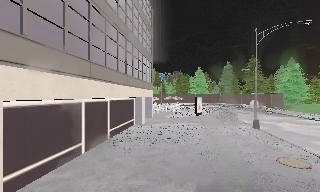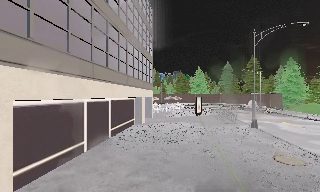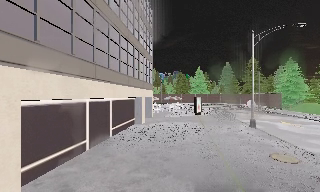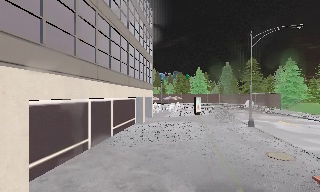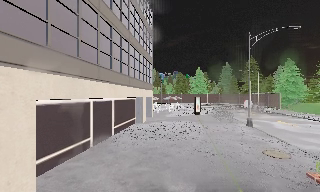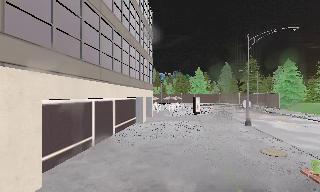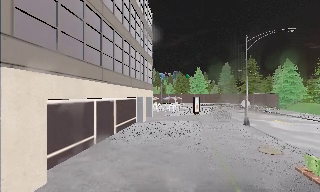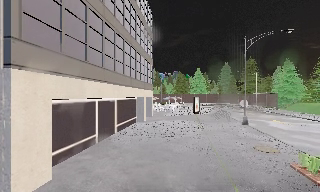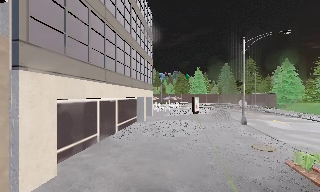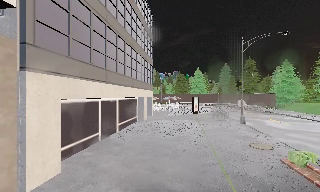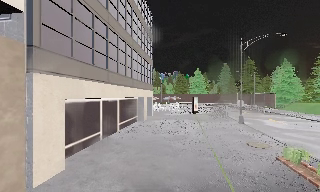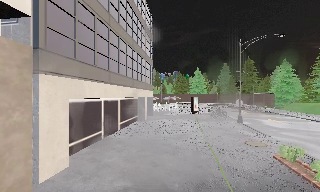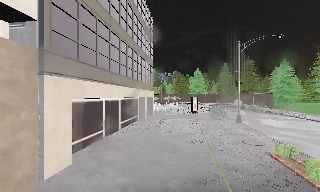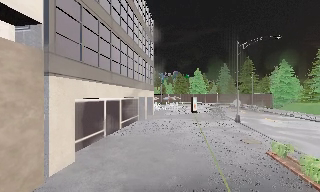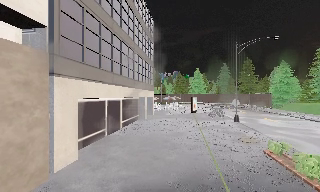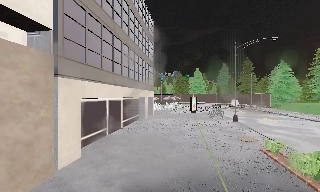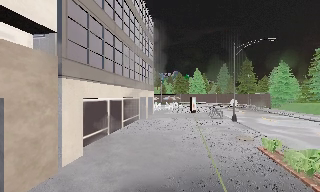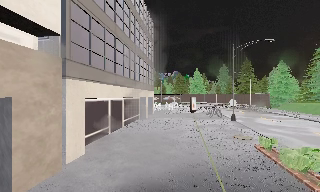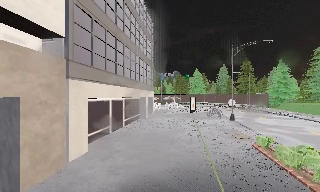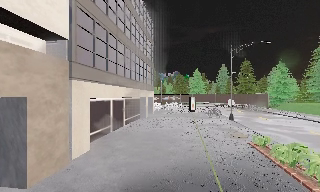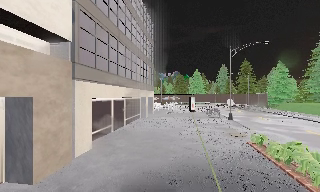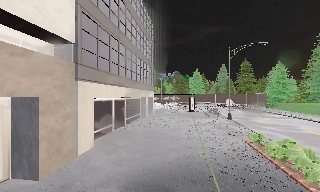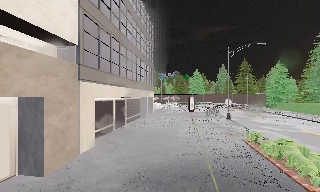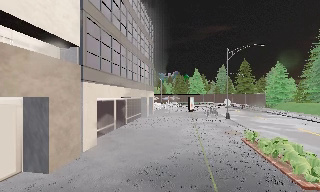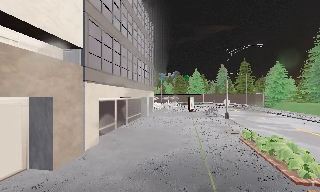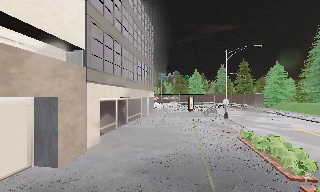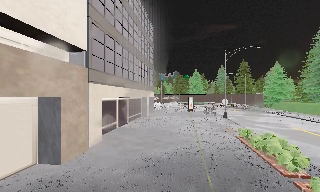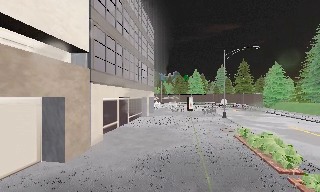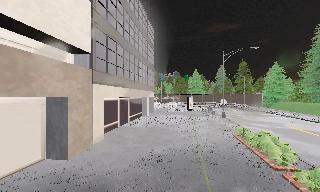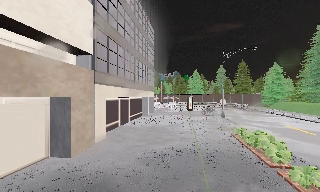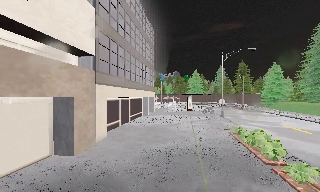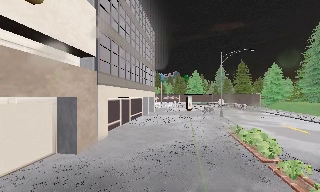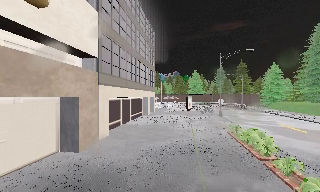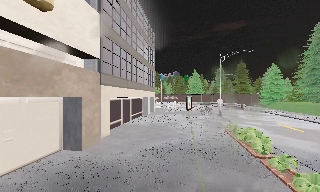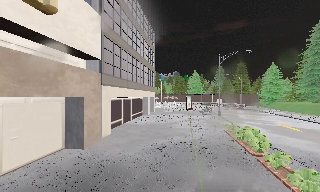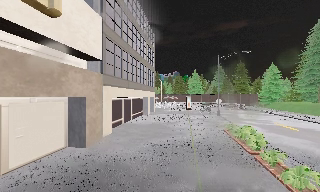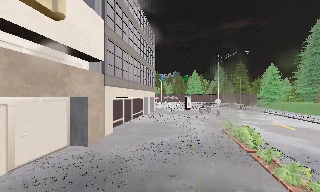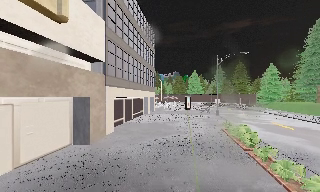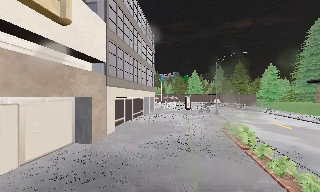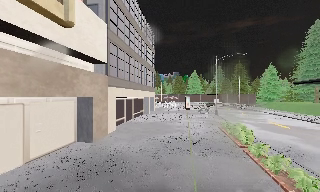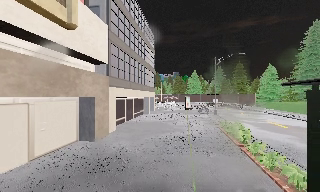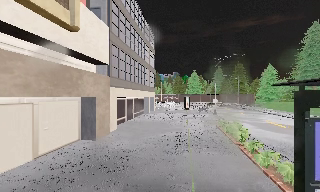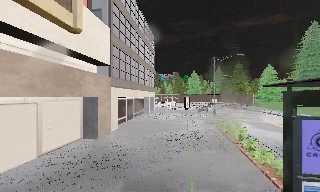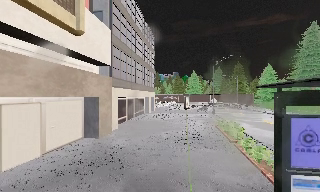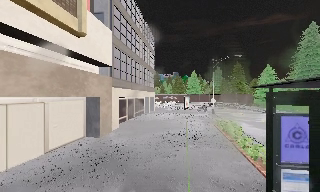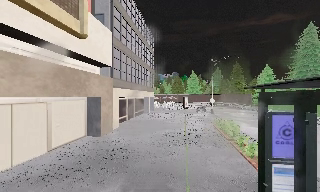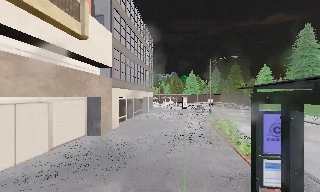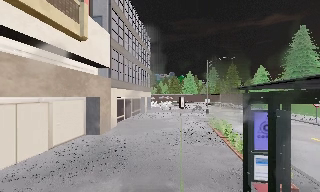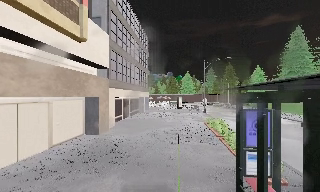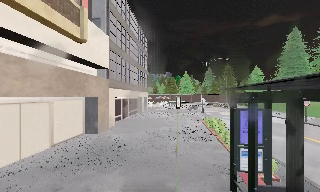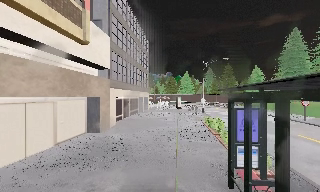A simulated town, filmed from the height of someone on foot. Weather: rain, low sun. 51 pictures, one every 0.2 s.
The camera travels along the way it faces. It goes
backward.
0.0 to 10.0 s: The camera travels backward, about 11 m, so what stands in front gets smaller.
The film runs backward here.
